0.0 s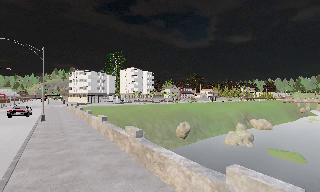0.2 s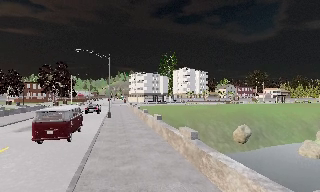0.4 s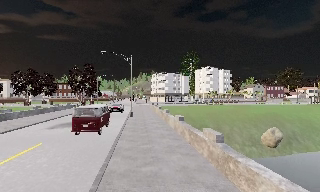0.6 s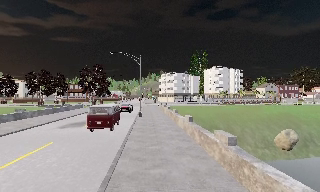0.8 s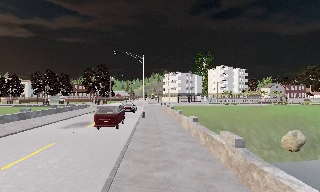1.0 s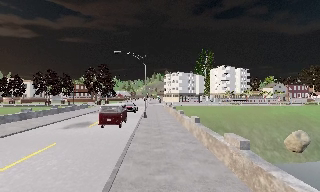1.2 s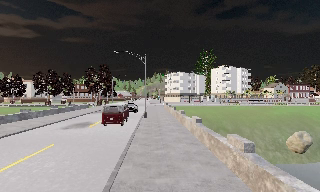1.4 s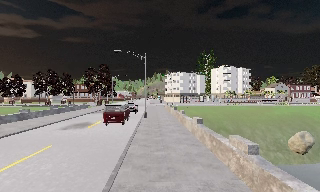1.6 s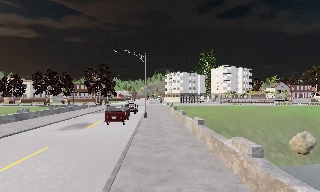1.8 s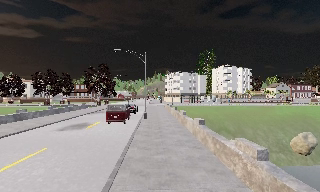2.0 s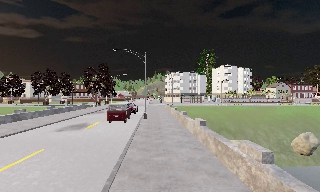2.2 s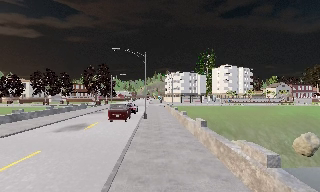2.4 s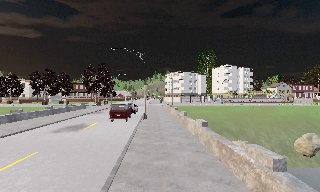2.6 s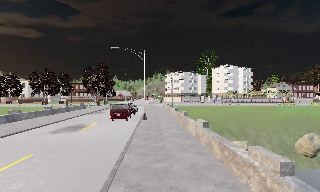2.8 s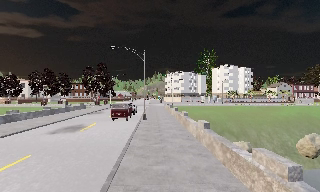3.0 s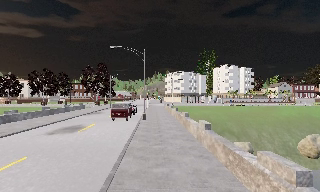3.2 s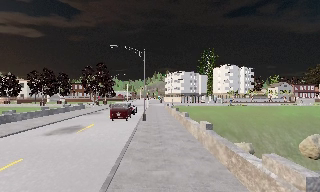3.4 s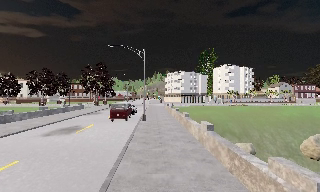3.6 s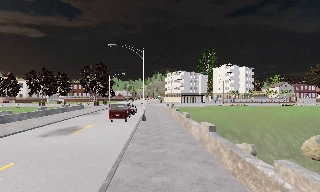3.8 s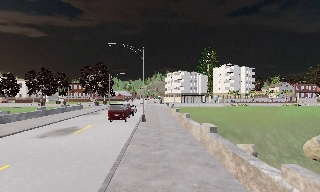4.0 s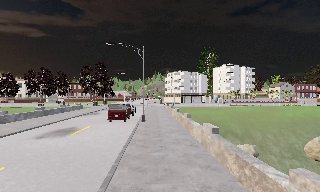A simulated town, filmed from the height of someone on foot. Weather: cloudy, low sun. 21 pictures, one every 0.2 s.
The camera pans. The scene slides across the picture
to the right.
The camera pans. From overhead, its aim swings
counterclockwise.
0.0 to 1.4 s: The camera swings to its left by about 30 degrees, and the scene slides to the right. It travels forward, about 1.5 m.
1.4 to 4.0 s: The camera travels forward, about 2.5 m, so what stands in front looms larger.
The film runs forward here.
